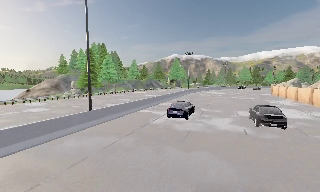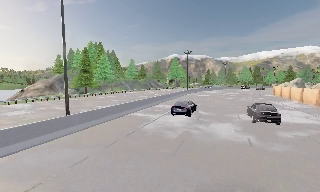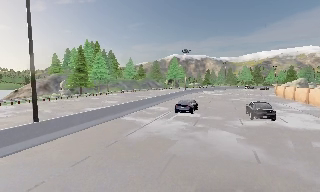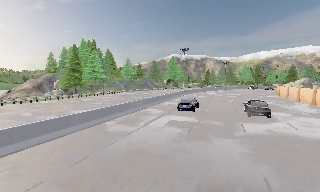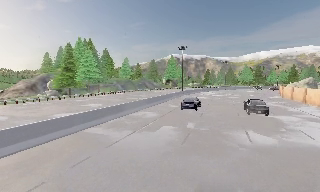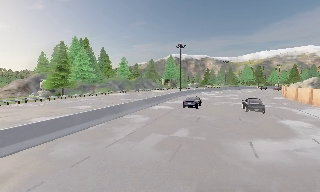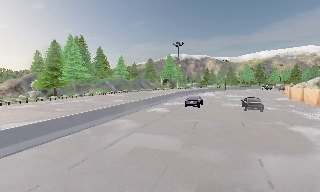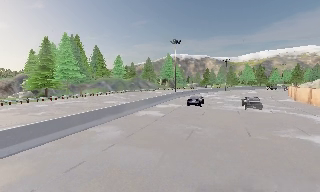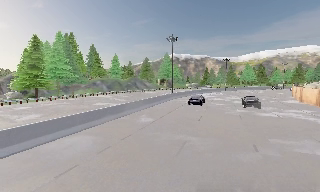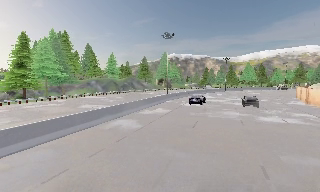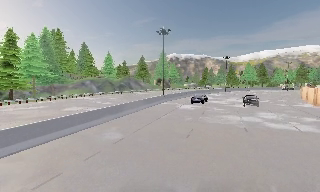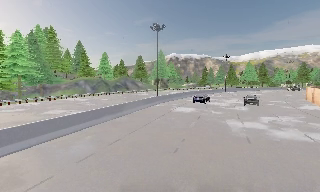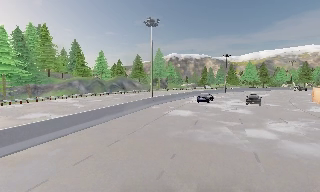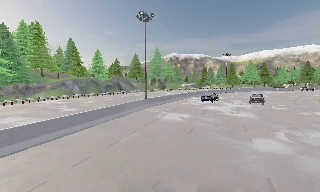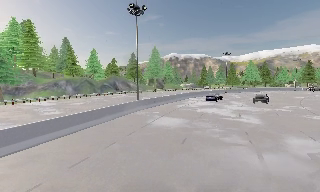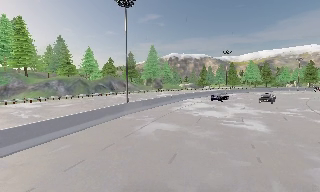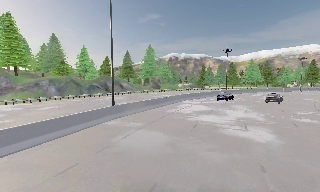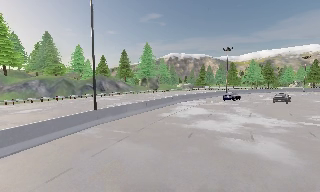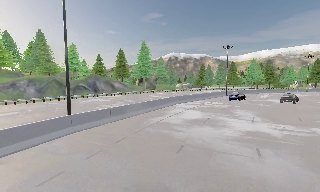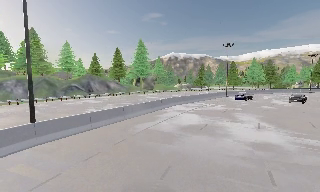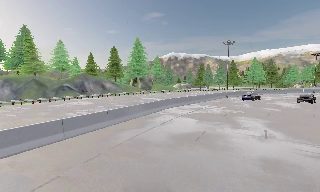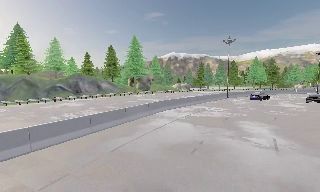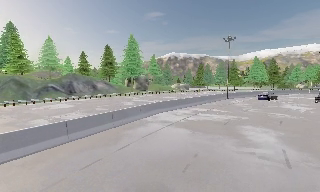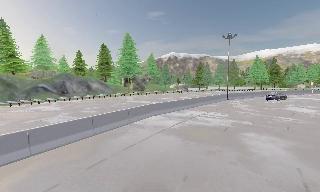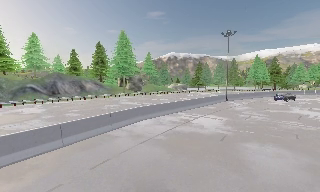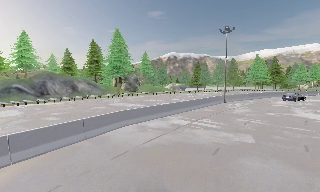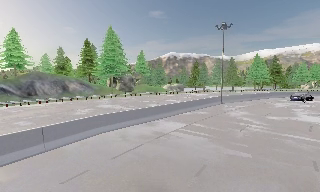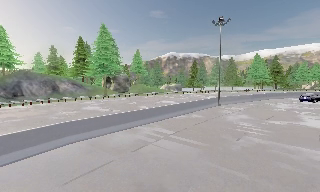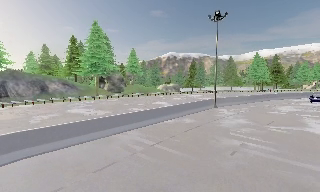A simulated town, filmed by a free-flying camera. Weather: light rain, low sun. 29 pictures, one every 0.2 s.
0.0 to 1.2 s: The camera travels forward, about 12 m, so what stands in front looms larger.
1.2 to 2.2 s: The camera travels forward and to its right, about 12 m, so what stands in front looms larger.
2.2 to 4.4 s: The camera travels forward, about 25 m, so what stands in front looms larger.
4.4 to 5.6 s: The camera travels forward and to its right, about 12 m, so what stands in front looms larger.
The film runs forward here.
